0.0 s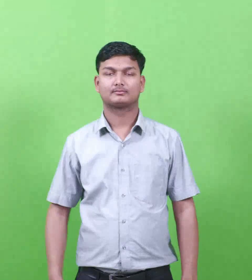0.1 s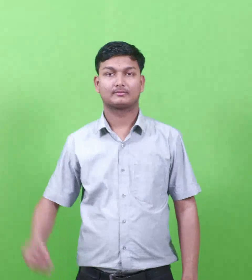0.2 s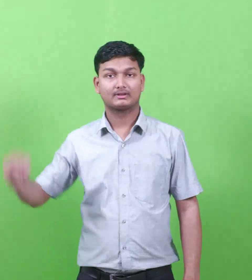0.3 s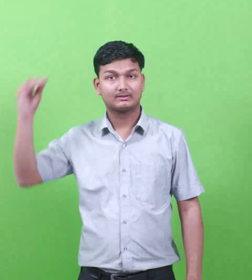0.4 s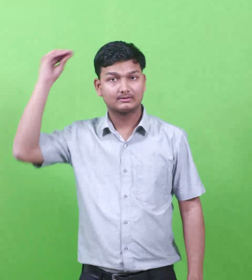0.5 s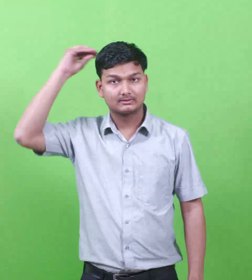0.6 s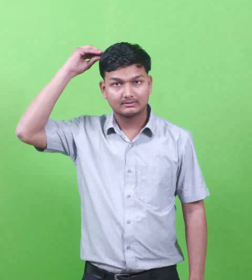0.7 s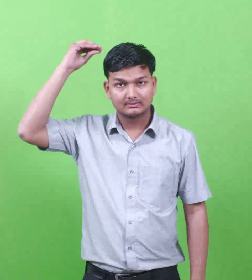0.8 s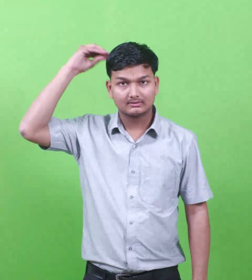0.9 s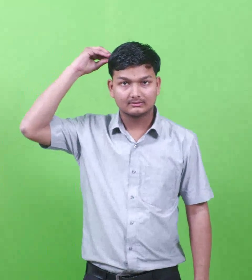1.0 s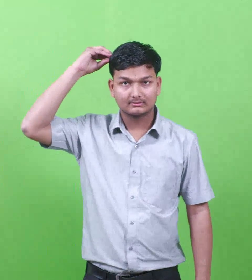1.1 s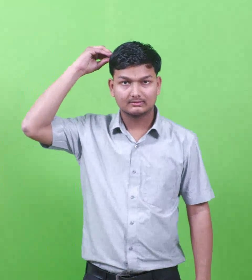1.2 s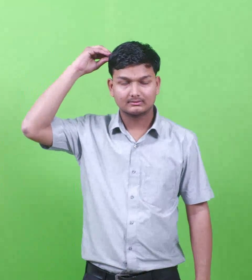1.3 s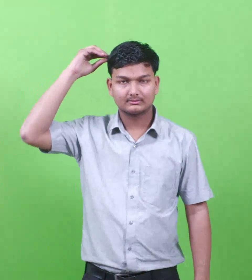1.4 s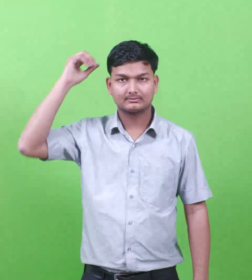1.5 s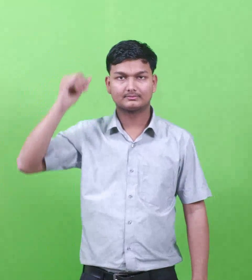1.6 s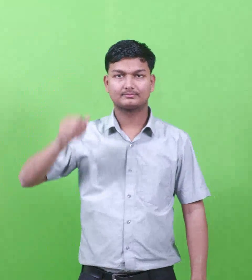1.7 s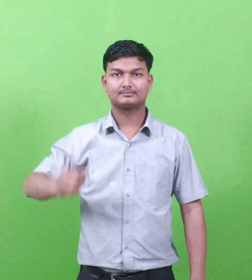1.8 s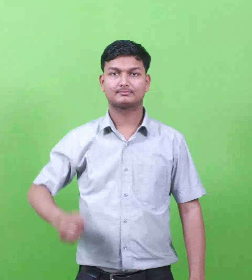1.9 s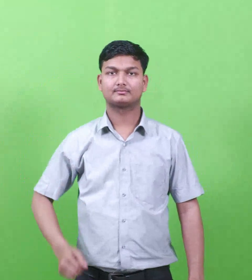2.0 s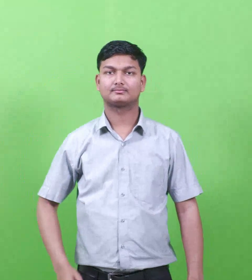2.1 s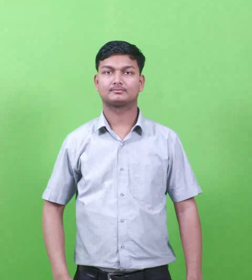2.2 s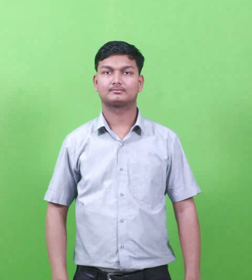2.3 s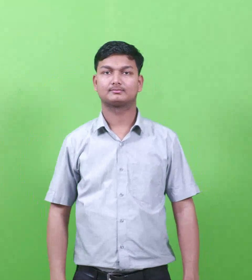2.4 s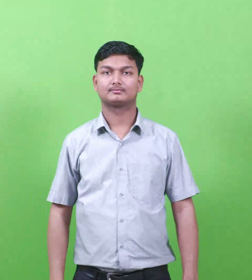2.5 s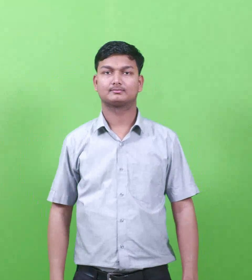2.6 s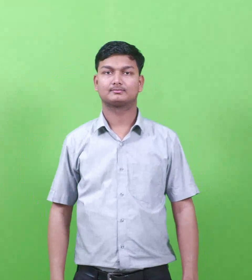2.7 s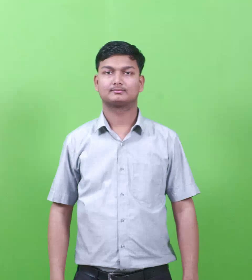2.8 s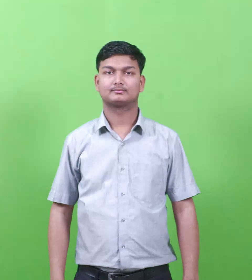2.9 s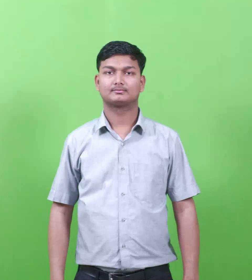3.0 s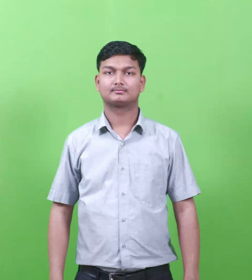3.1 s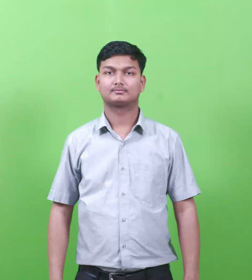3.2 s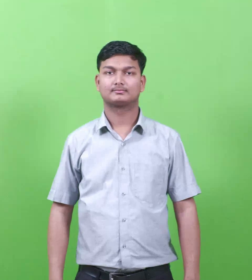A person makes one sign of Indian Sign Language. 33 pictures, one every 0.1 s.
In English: sanballat
